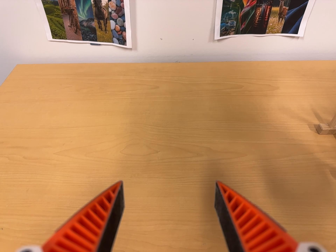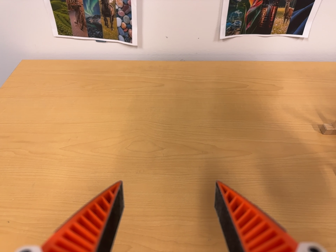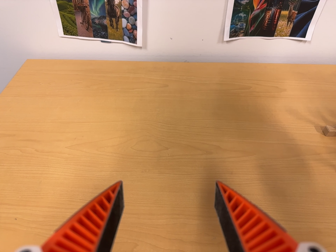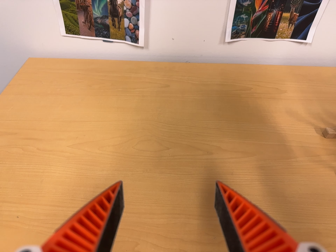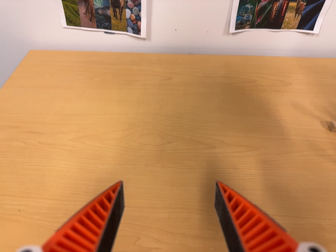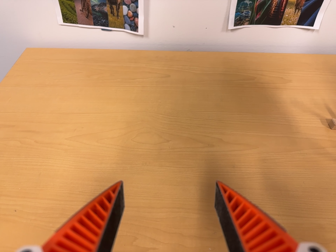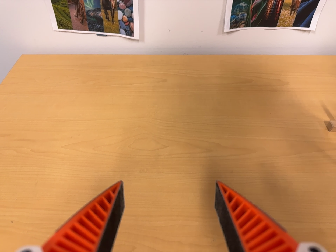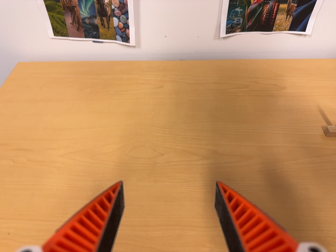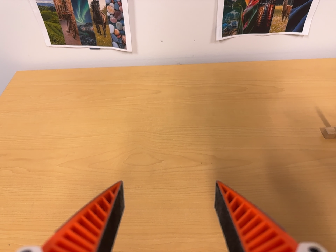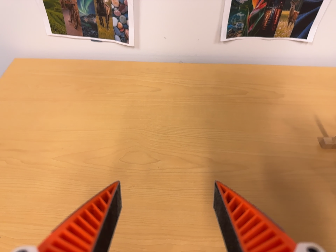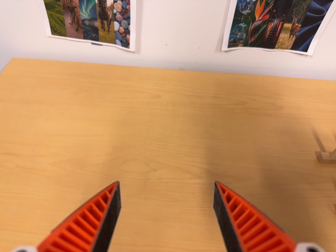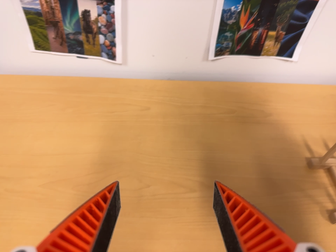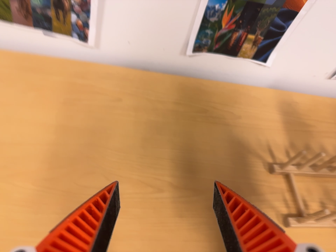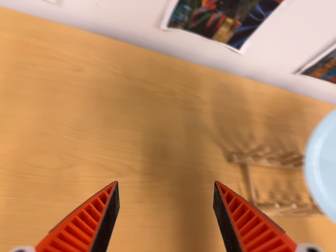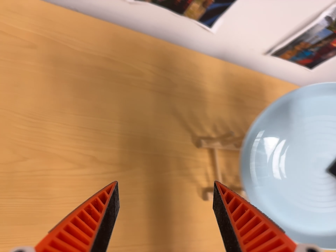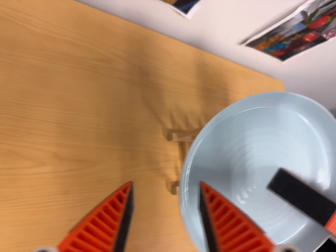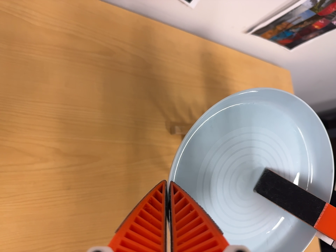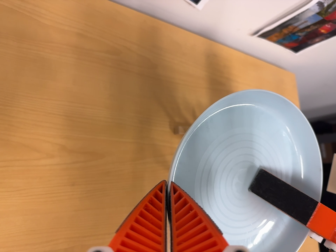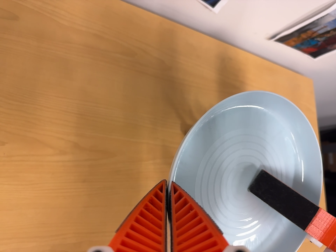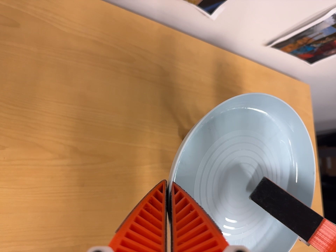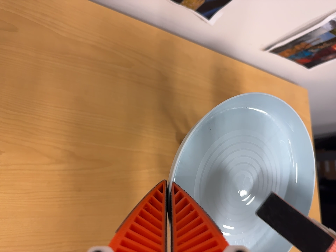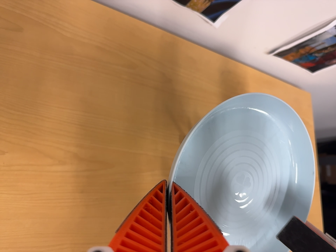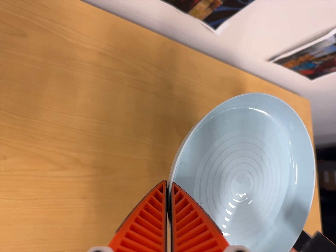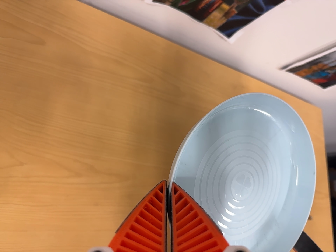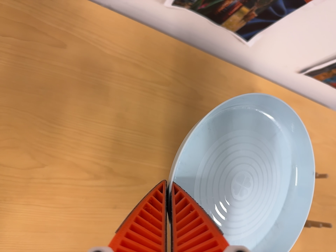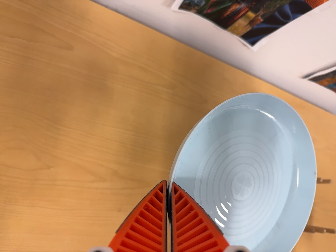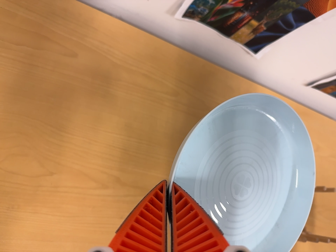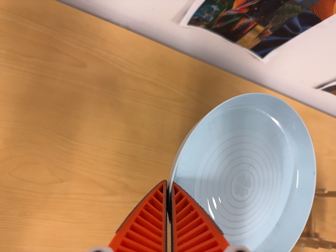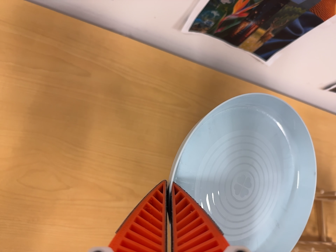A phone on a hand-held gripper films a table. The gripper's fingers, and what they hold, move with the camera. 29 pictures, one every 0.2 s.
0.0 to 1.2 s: The camera shifts only a little, or ends up much as it began.
1.2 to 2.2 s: The camera travels toward the top of its view, about 7 cm, so close, fixed things drift downward.
2.2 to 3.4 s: The camera pans to its right by about 30 degrees. It travels toward the top of its view and forward, about 16 cm. Its aim tips toward the bottom of its view by about 25 degrees. It rolls about its line of sight by about 15 degrees, and the scene rotates clockwise.
3.4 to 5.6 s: The camera swings to its left by about 10 degrees, and the scene slides to the right. Its aim tips toward the top of its view by about 10 degrees, and the scene shifts downward.
The film runs backward here.
